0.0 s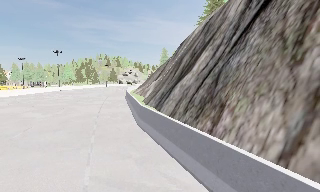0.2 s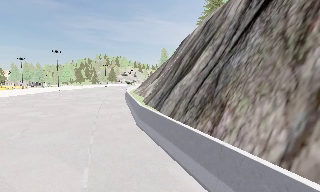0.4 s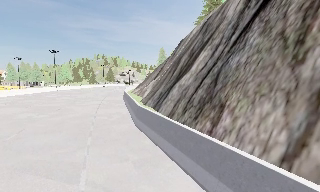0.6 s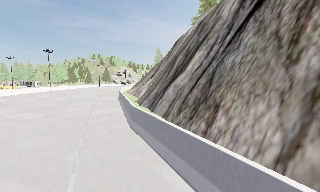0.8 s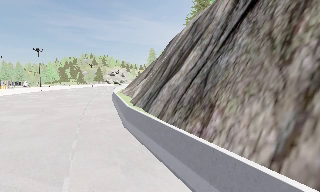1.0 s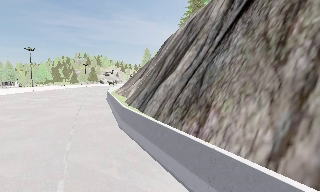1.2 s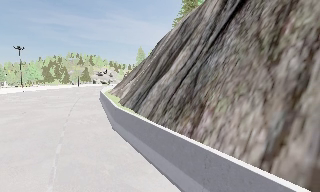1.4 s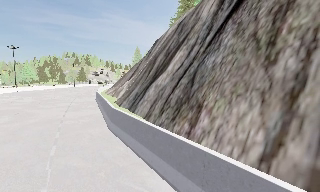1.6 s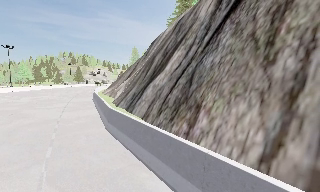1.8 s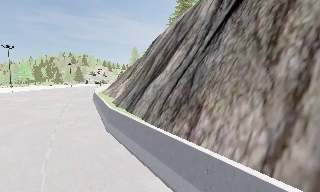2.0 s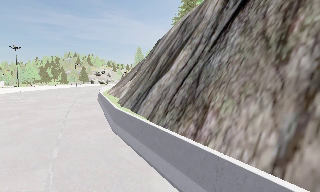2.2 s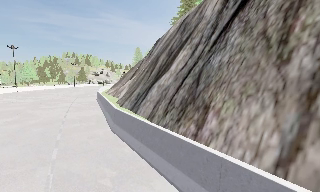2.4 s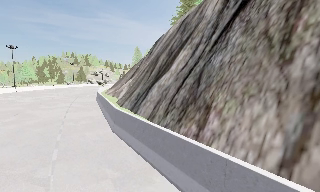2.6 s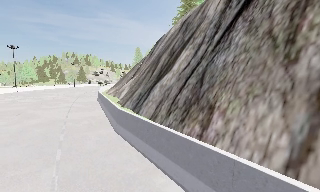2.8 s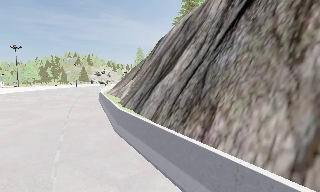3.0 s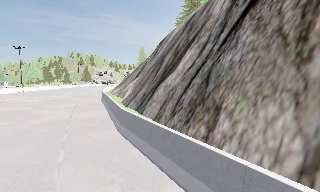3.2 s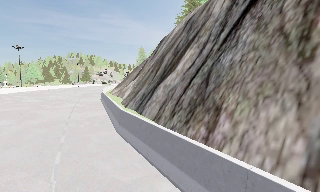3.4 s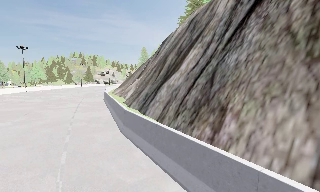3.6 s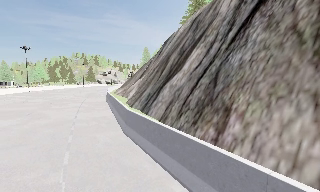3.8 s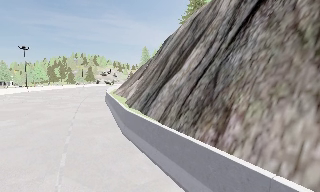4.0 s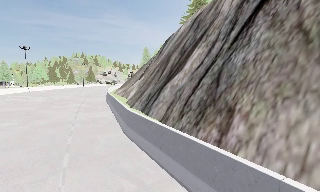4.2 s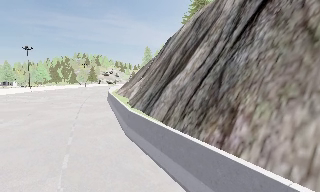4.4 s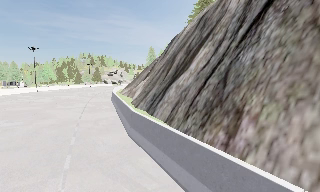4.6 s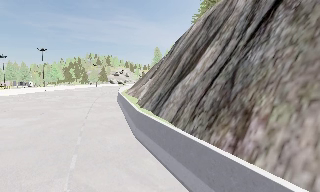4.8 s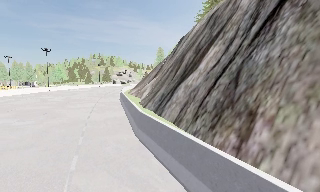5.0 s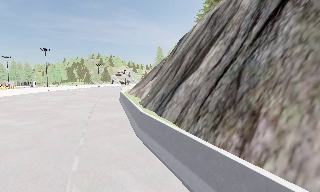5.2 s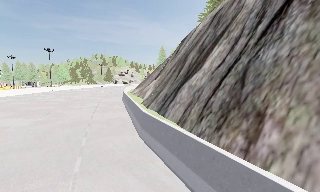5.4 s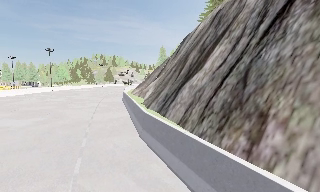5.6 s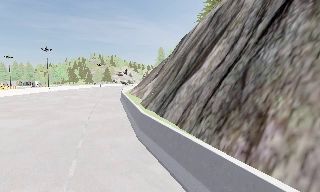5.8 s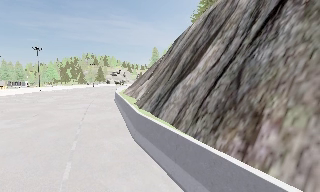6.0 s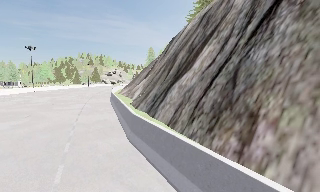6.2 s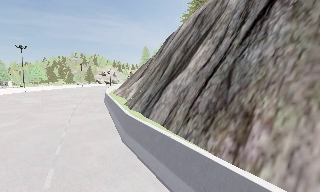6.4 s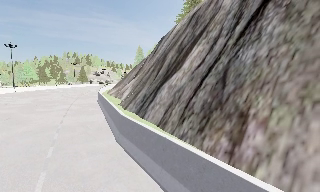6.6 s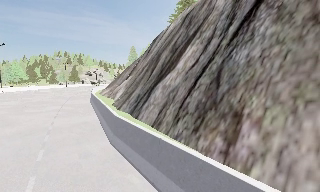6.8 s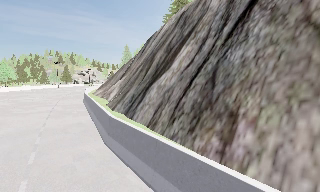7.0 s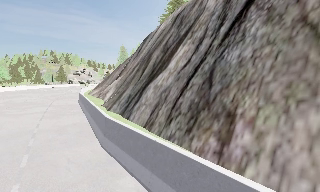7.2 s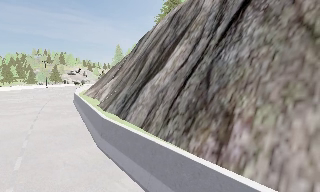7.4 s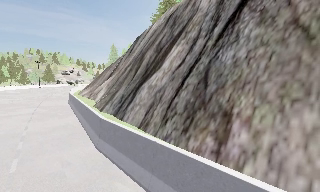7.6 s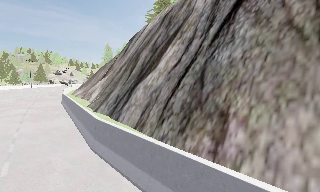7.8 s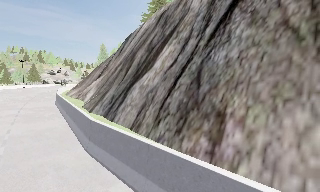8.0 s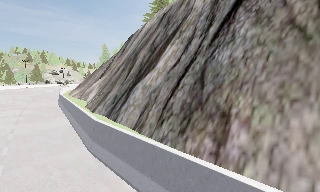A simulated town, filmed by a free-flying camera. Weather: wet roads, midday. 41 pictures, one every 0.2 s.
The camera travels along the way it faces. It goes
forward.
0.0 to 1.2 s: The camera travels forward, about 0.5 m, so what stands in front looms larger.
1.2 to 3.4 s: The camera travels forward and to its left, about 1 m, so what stands in front looms larger.
3.4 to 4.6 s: The camera travels forward, about 0.5 m, so what stands in front looms larger.
4.6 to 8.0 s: The camera swings to its right by about 20 degrees, and the scene slides to the left. It travels forward and to its left, about 1.5 m, so what stands in front looms larger.
The film runs forward here.
